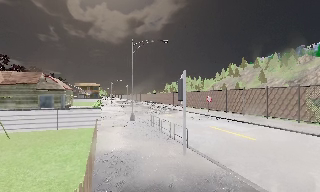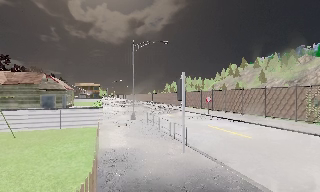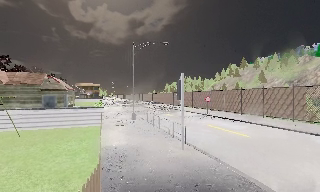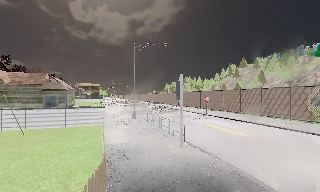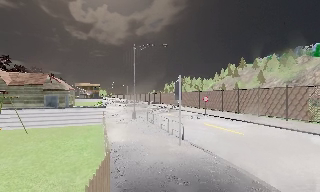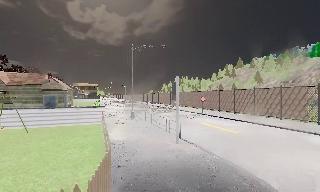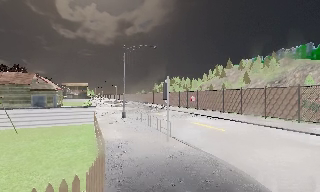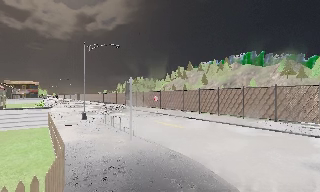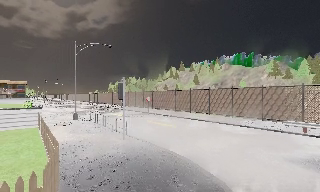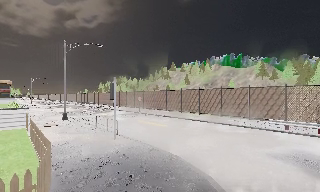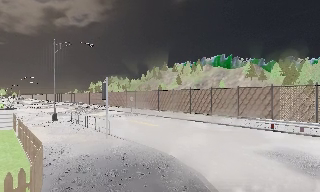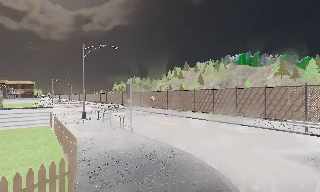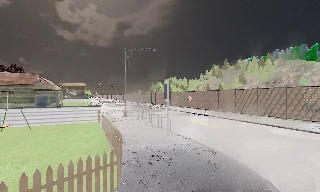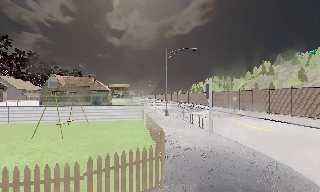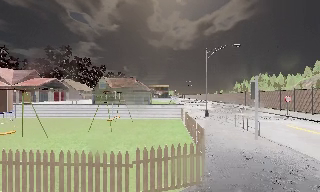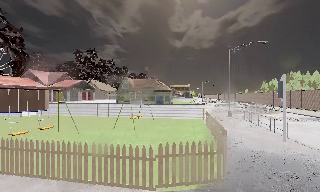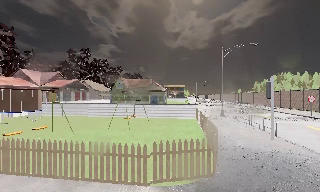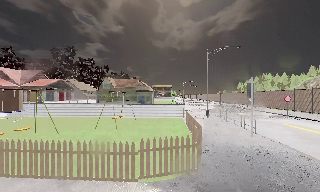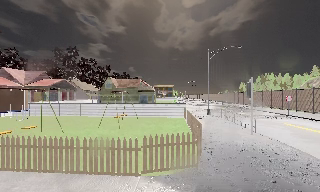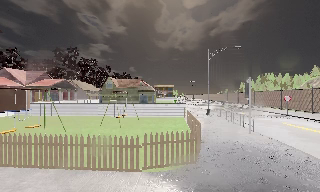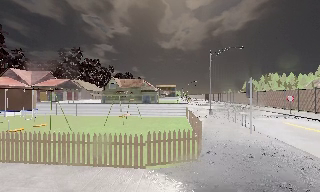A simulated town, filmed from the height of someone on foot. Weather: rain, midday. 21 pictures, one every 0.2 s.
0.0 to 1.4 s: The camera pans to its right, which is clockwise from overhead, by about 15 degrees. It travels backward, about 2 m, so what stands in front gets smaller.
1.4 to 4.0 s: The camera pans to its left, which is counterclockwise from overhead, by about 40 degrees. It travels backward, about 2.5 m.
The film runs backward here.
